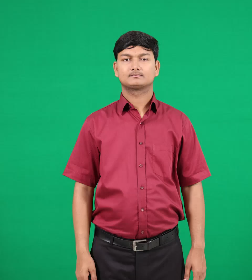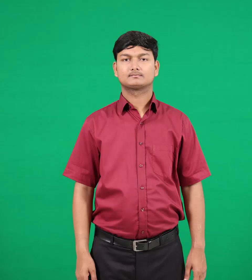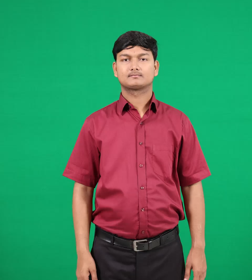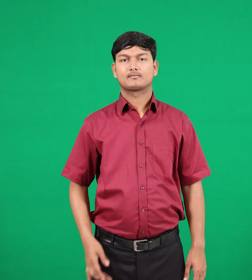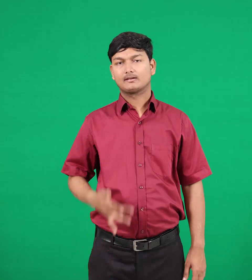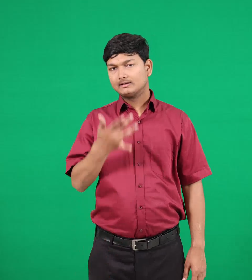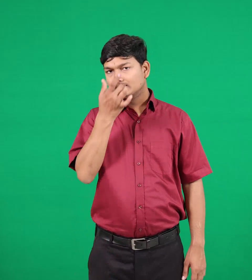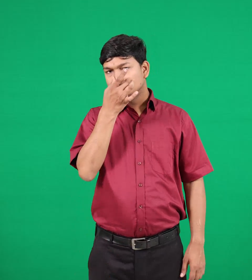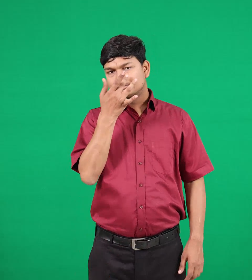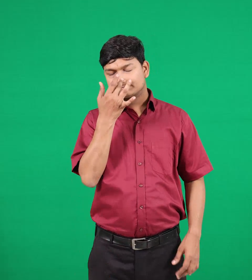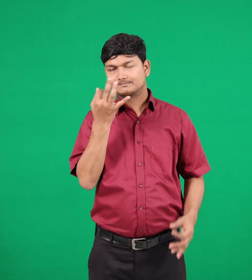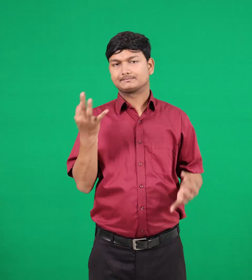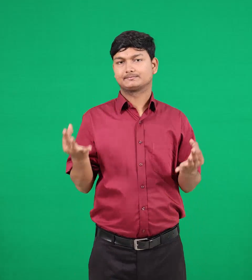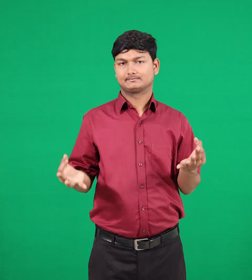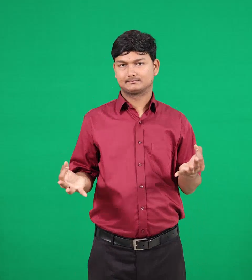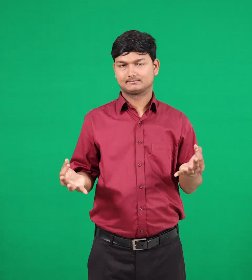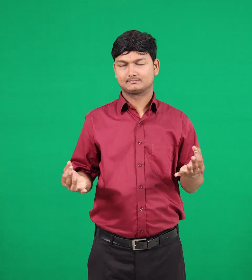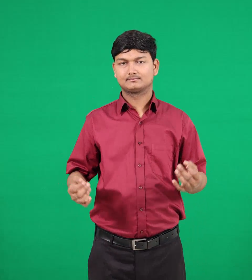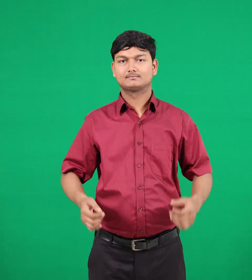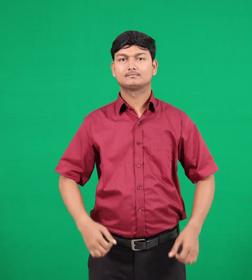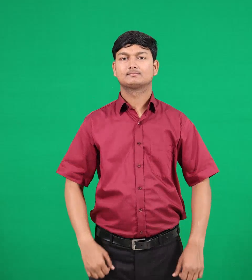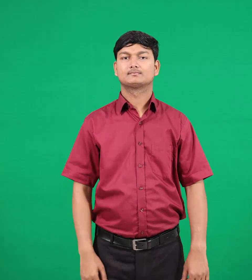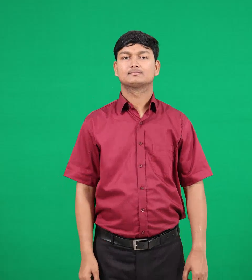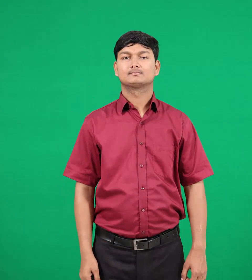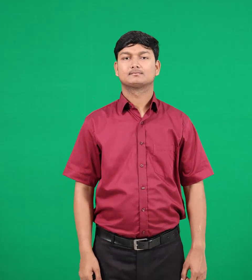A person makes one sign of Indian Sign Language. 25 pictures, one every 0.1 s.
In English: meditation
